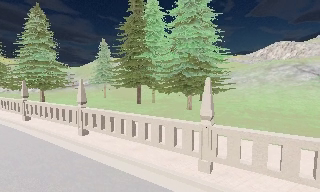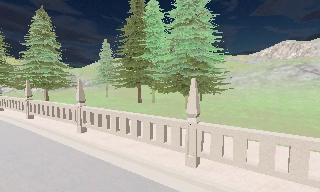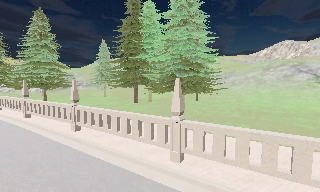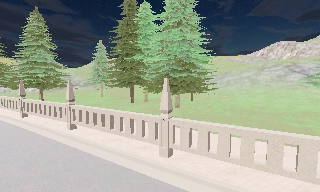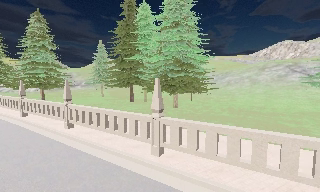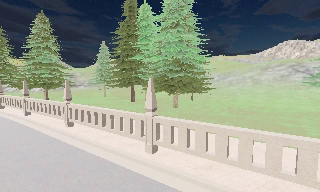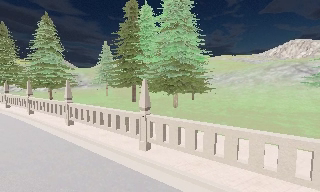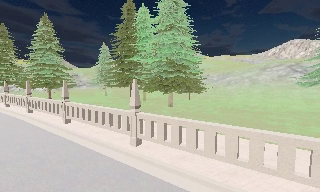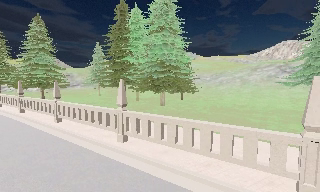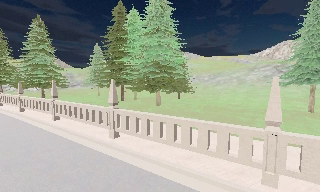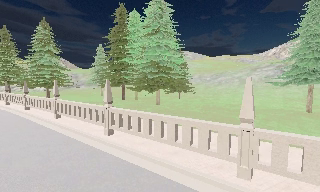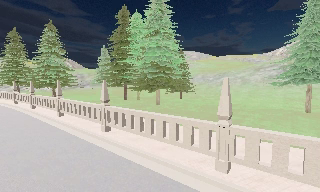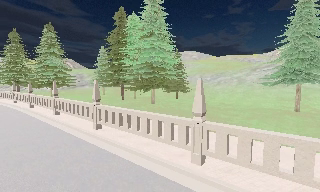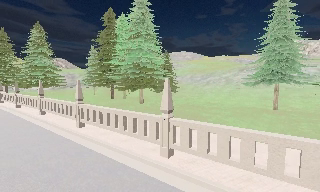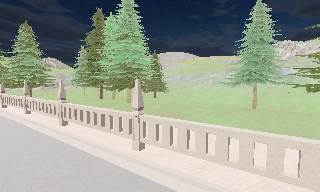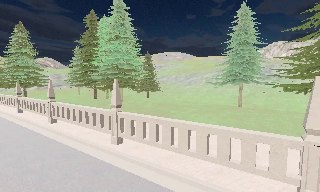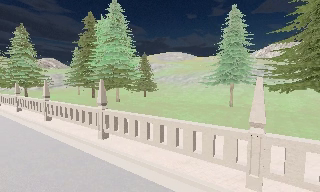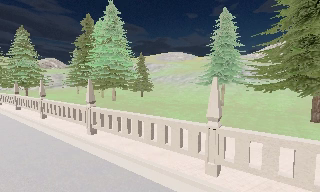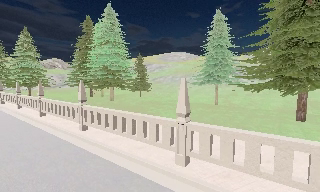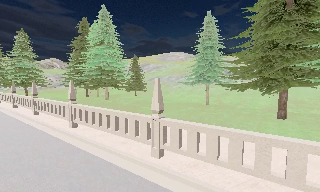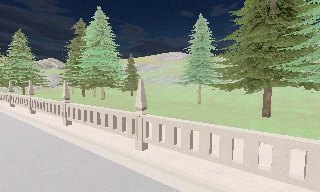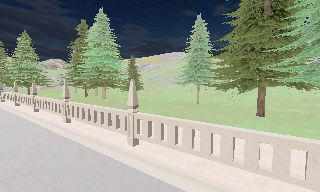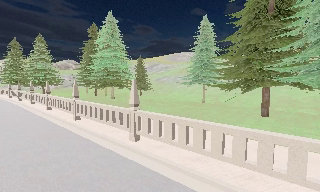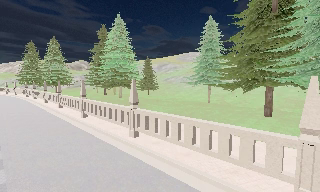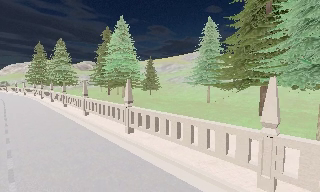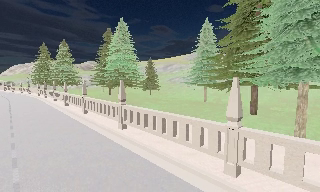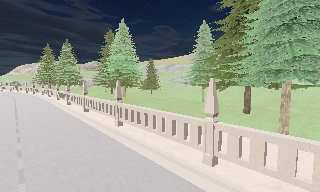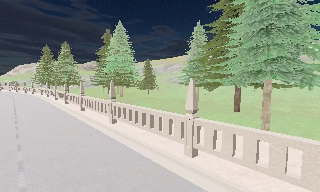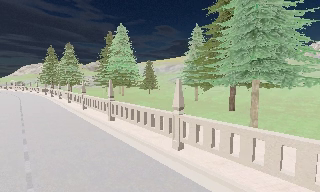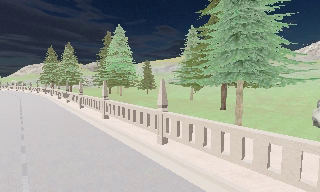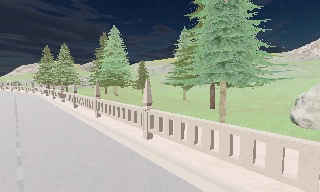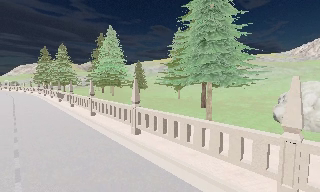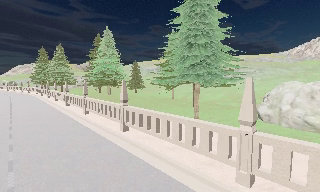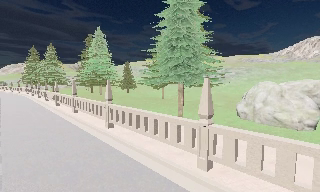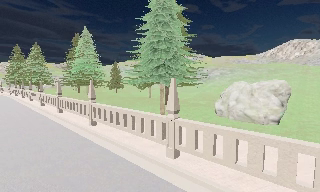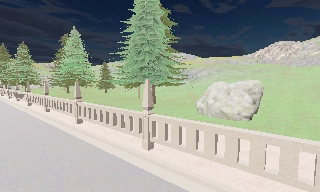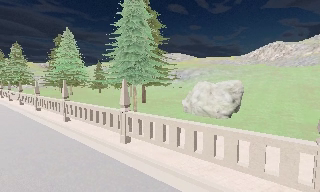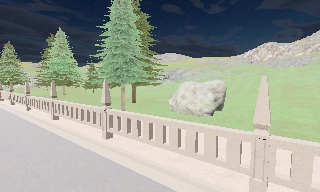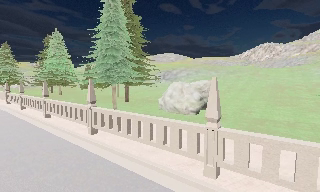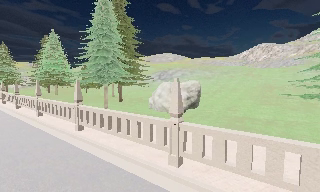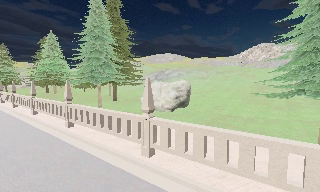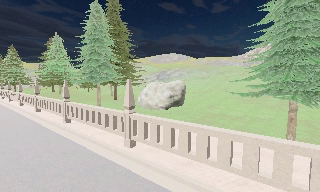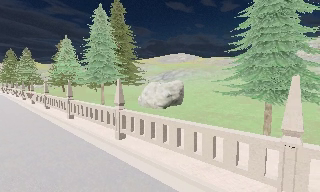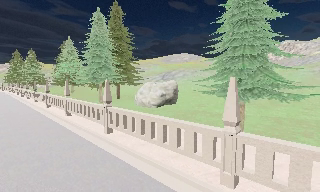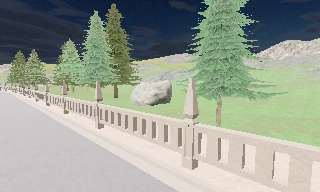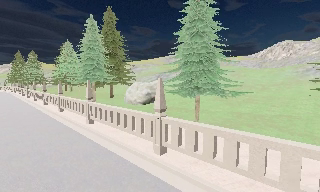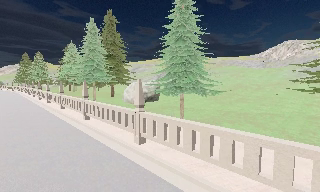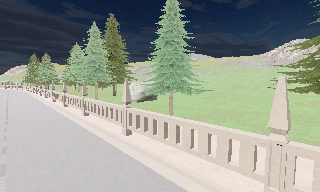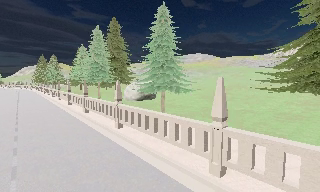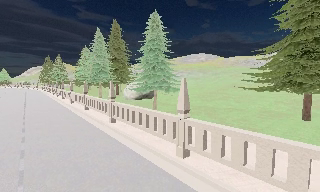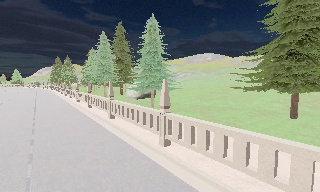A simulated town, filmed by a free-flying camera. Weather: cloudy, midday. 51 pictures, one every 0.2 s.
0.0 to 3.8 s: The camera travels to its right and backward, about 14 m, so close, fixed things drift to the left. It gains speed.
3.8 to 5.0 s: The camera pans to its left, which is counterclockwise from overhead, by about 10 degrees. It travels to its right and backward, about 4.5 m.
5.0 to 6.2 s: The camera travels backward and to its right, about 5 m, so what stands in front gets smaller.
6.2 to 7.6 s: The camera pans to its right, which is clockwise from overhead, by about 10 degrees. It travels to its right and backward, about 7 m, so close, fixed things drift to the left.
7.6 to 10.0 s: The camera pans to its left, which is counterclockwise from overhead, by about 15 degrees. It travels to its right and backward, about 16 m, so close, fixed things drift to the left.
The film runs backward here.
